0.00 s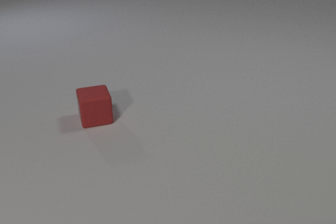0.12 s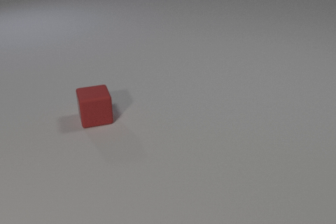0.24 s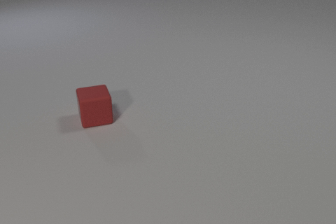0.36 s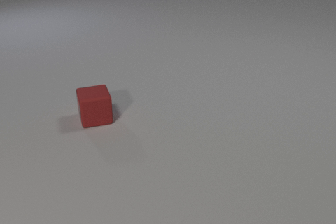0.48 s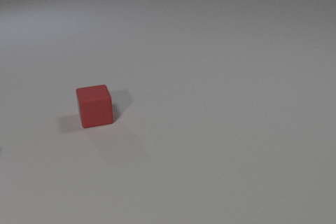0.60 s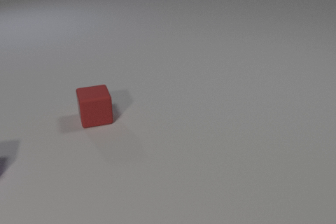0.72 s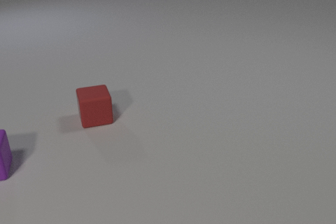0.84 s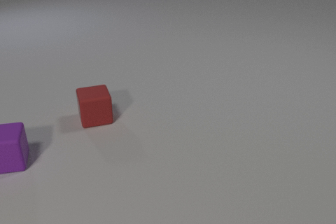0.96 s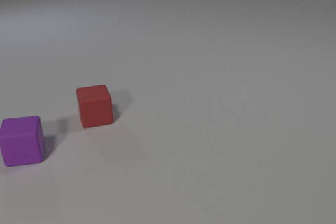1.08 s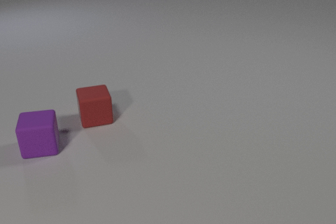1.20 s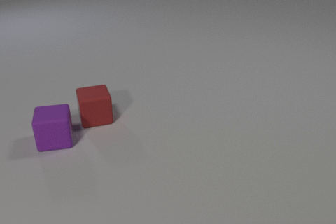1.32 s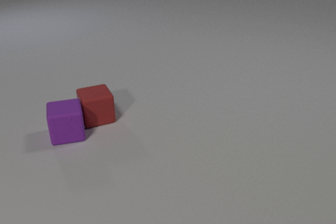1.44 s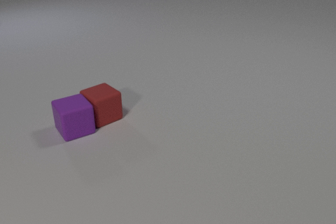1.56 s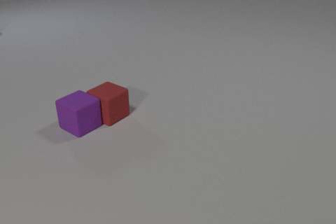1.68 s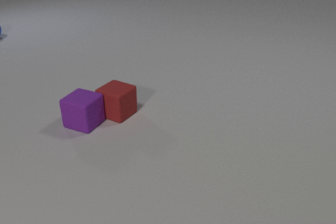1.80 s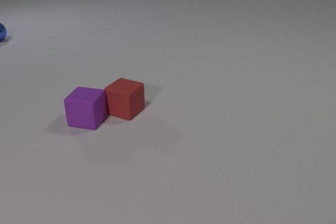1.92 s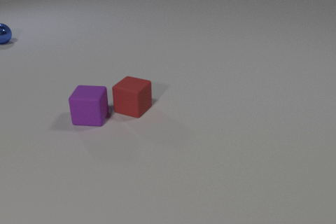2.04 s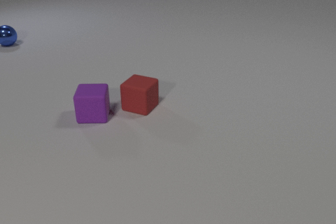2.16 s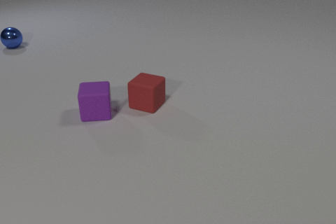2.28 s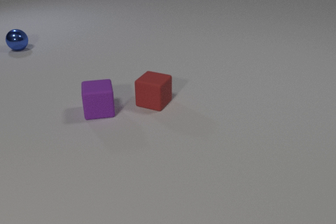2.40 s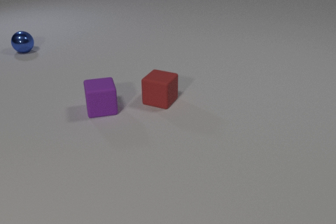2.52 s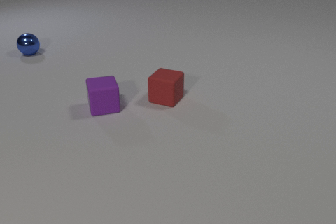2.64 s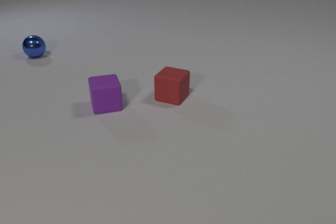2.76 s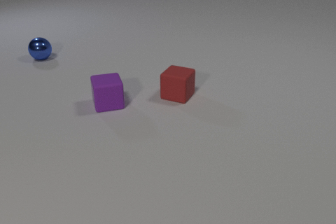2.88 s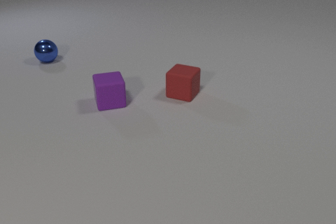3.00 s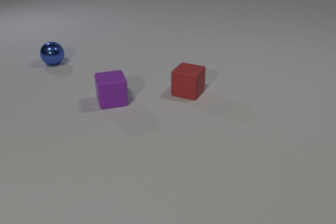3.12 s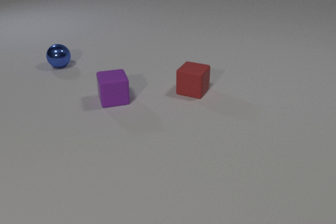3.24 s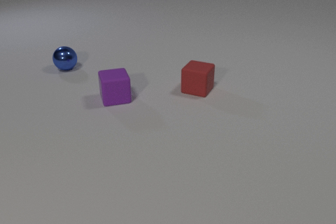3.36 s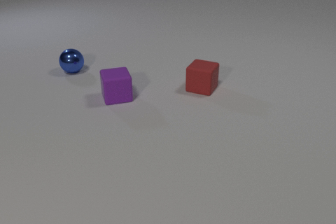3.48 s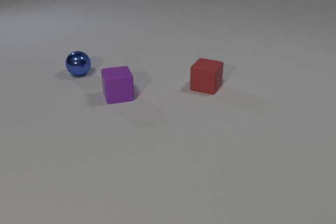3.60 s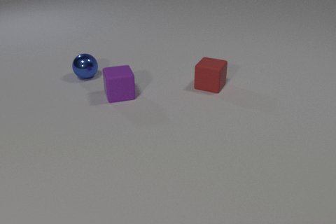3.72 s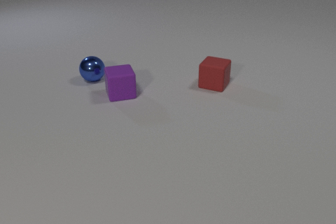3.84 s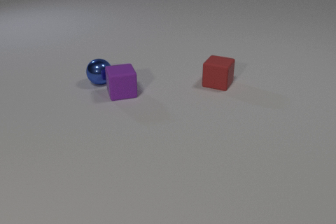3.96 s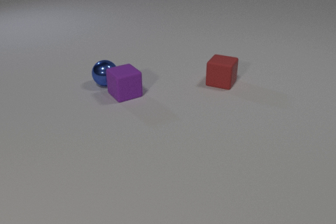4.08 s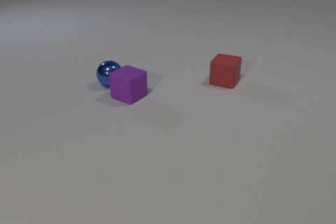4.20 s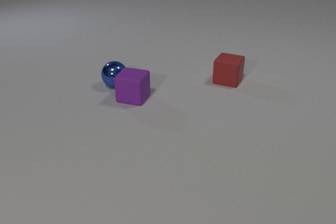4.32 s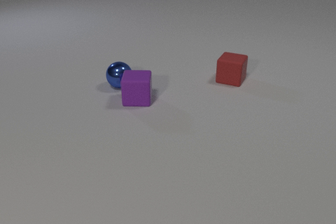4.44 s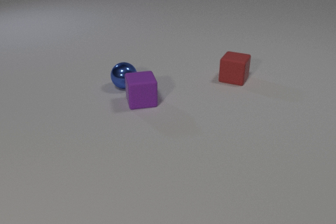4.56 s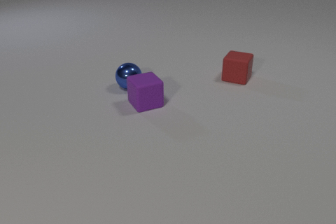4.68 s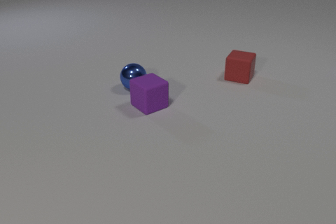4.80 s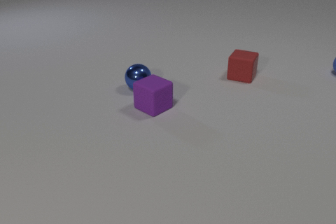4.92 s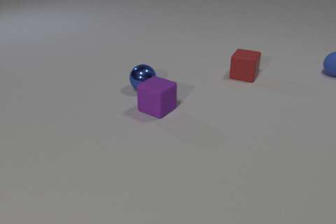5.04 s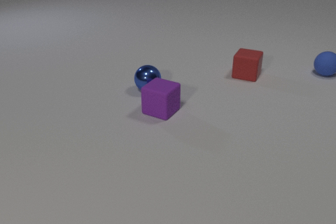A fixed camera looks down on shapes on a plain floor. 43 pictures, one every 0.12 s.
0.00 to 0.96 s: The purple rubber cube comes in at the left edge, slides to the right and away from the camera.
0.96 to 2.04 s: The purple rubber cube slides to the right and away from the camera, spins counterclockwise seen from above by about 75 degrees, its near face sliding to the right. The red rubber cube slides to the right and away from the camera, spins so that its near face slides to the right, counterclockwise seen from above. The blue metal sphere comes in at the left edge, rolls toward the camera and to the right. The purple rubber cube and the red rubber cube collide.
2.04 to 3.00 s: The purple rubber cube slides away from the camera and to the right. The red rubber cube slides to the right and away from the camera. The blue metal sphere rolls toward the camera and to the right.
3.00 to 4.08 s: The purple rubber cube slides to the right and away from the camera, spins so that its near face slides to the right, counterclockwise seen from above. The red rubber cube slides to the right and away from the camera. The blue metal sphere rolls toward the camera and to the right. The purple rubber cube and the blue metal sphere collide.
4.08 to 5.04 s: The purple rubber cube slides toward the camera and to the right, spins counterclockwise seen from above by about 90 degrees, its near face sliding to the right. The red rubber cube slides to the right and away from the camera. The blue metal sphere rolls to the right. The blue rubber sphere comes in at the right edge, rolls to the left.
What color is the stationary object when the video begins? red.
How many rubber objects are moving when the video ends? 3.
How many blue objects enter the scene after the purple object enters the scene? 2.
